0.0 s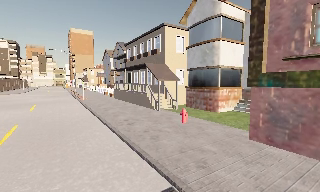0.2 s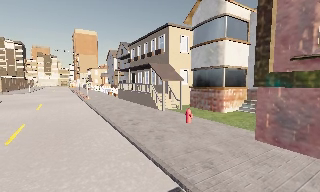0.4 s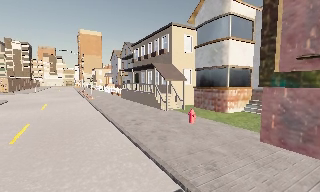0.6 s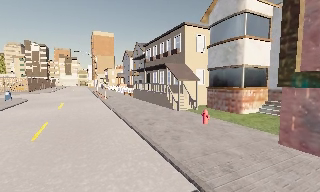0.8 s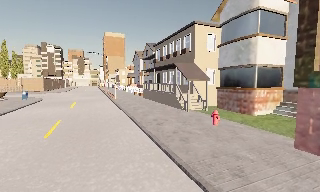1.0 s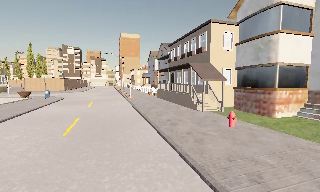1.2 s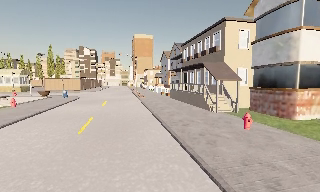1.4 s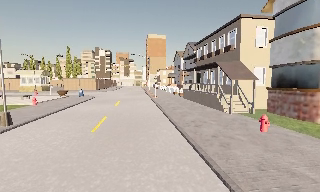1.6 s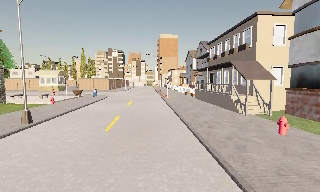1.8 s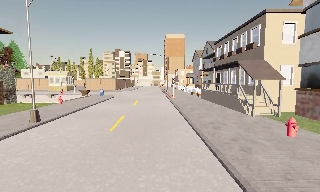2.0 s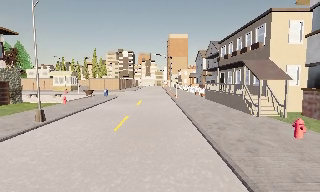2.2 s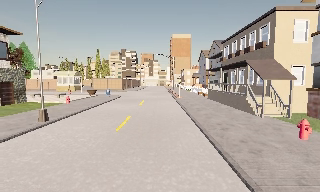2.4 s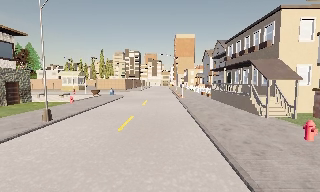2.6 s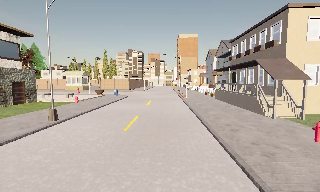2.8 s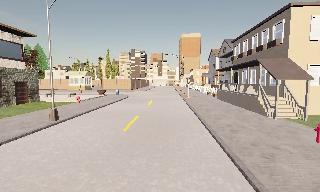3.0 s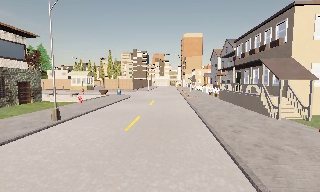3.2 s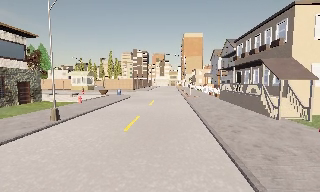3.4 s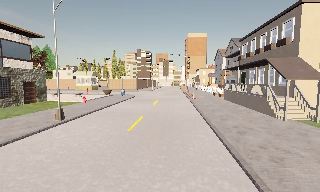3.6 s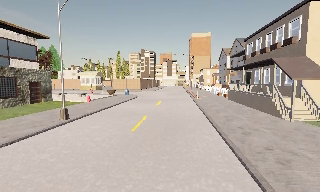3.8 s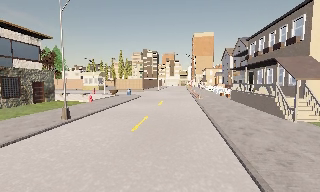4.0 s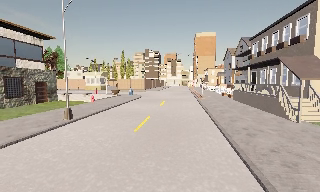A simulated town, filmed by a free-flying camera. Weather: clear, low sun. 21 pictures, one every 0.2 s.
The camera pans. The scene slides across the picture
to the right.
The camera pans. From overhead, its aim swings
counterclockwise.
0.0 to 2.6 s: The scene slides to the right, as the camera pans about 35 degrees to its left. It travels forward, about 0.5 m.
2.6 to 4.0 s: The camera shifts only a little, or ends up much as it began.
The film runs forward here.
